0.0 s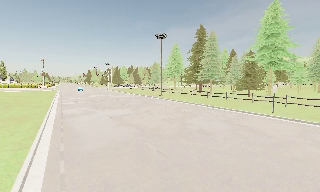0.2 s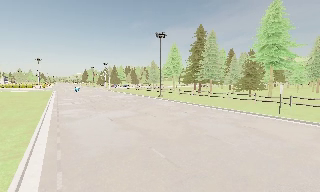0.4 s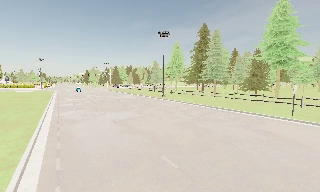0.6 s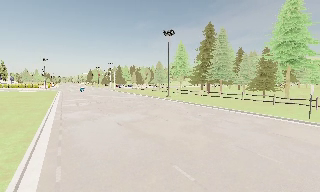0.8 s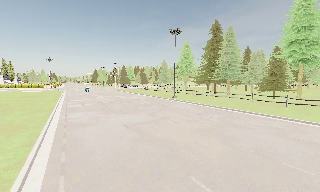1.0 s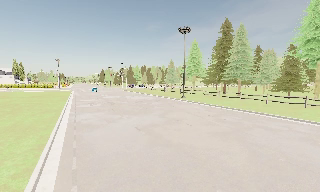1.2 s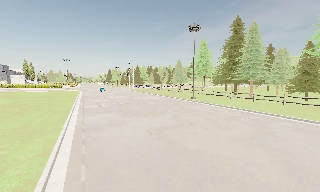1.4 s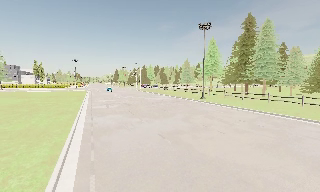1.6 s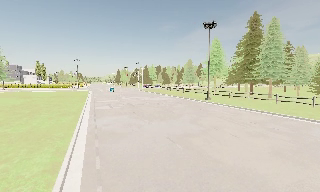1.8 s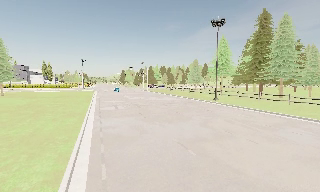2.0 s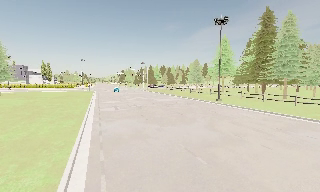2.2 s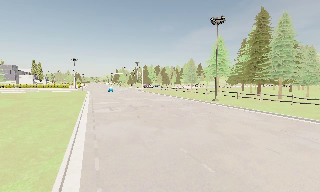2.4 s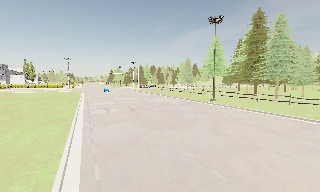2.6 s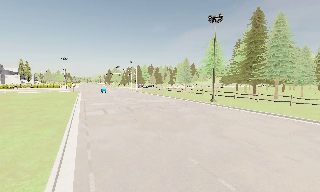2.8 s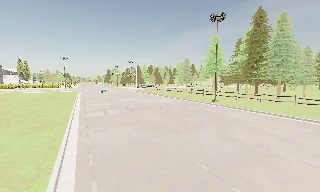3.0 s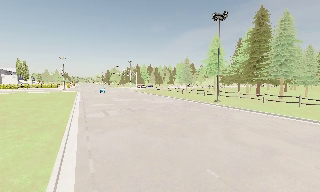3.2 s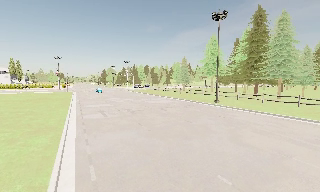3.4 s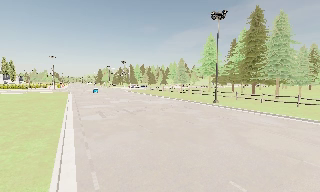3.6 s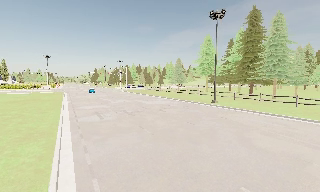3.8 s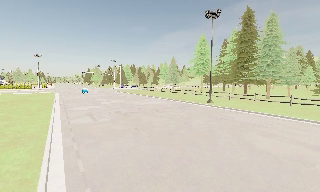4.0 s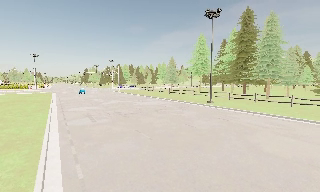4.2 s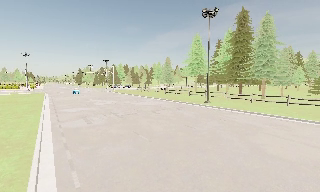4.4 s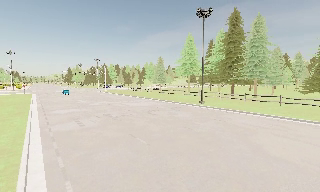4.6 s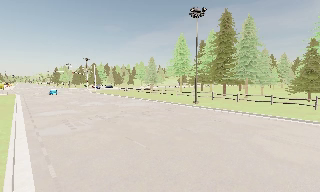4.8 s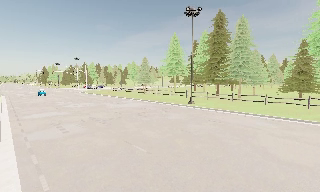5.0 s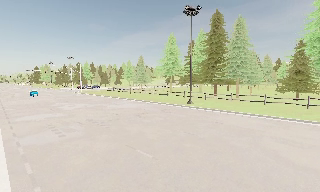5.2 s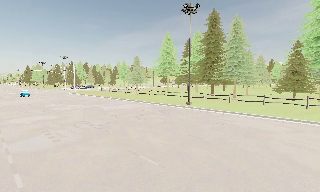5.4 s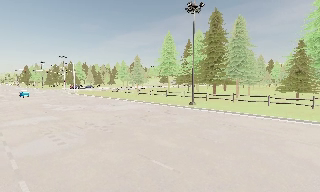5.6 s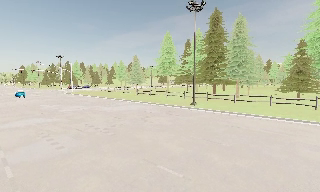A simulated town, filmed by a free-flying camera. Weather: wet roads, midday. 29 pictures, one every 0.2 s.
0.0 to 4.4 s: The camera travels forward and to its left, about 14 m, so what stands in front looms larger. It loses speed.
4.4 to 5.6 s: The camera pans to its right, which is clockwise from overhead, by about 10 degrees. It travels forward and to its left, about 3.5 m, so what stands in front looms larger.
The film runs forward here.
